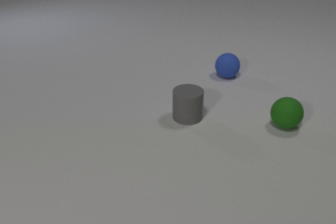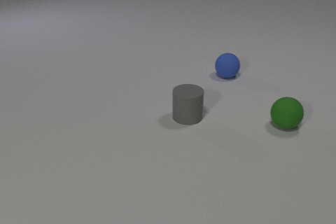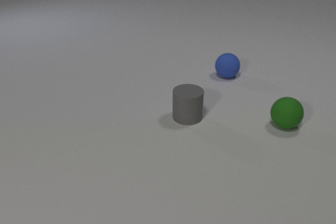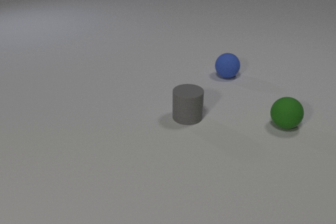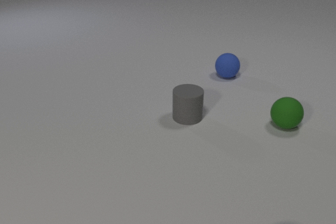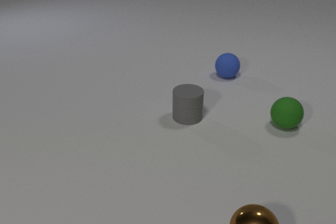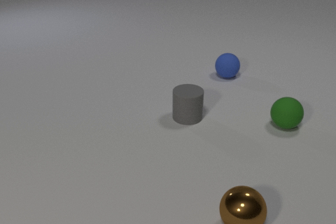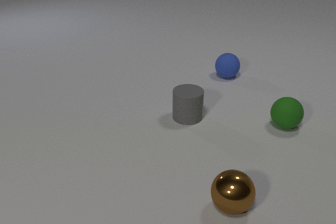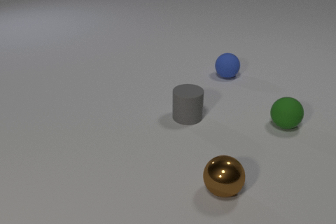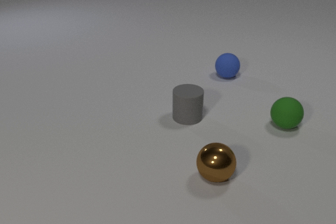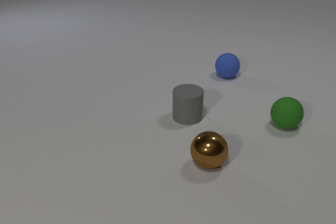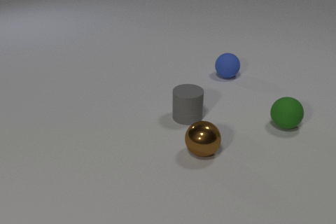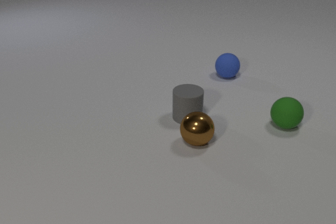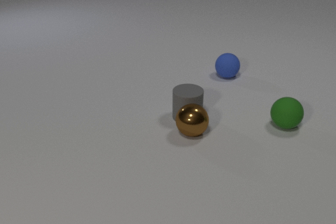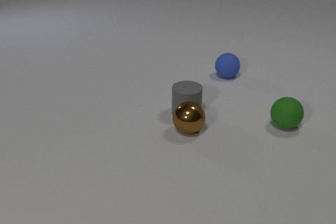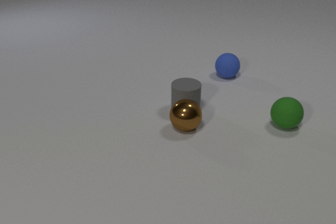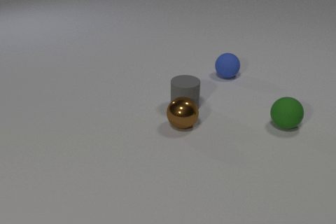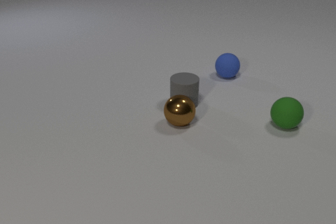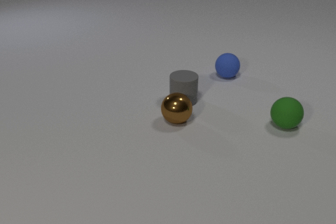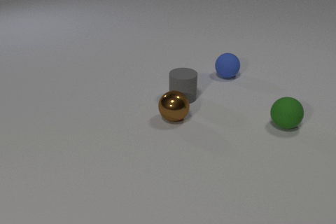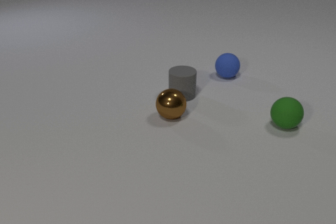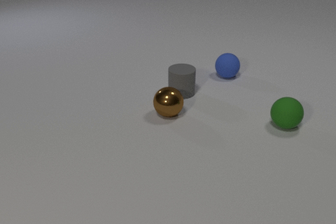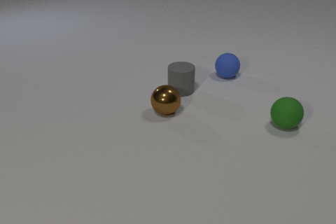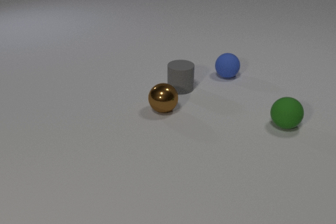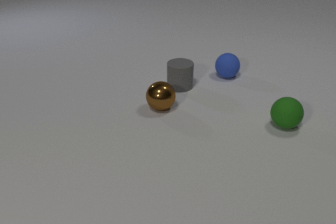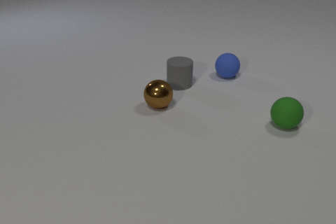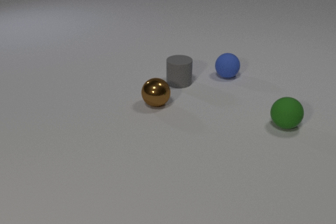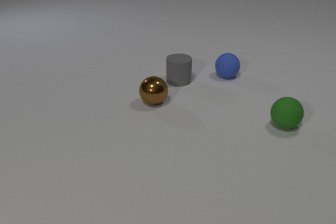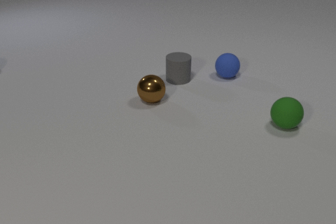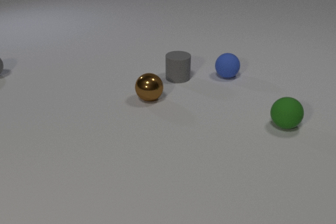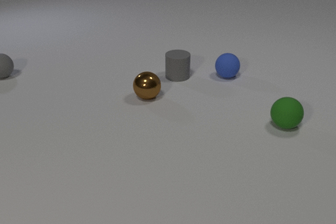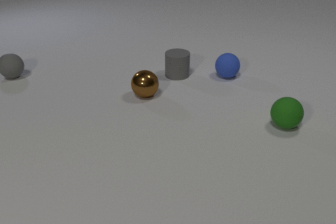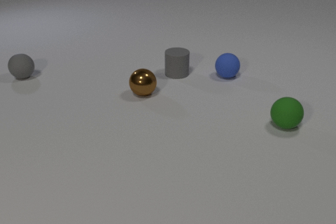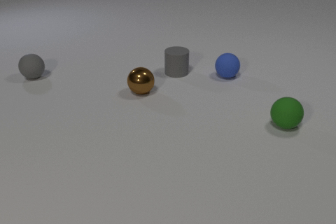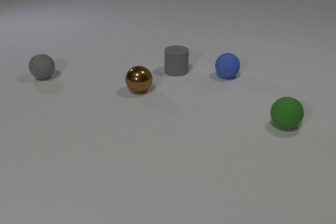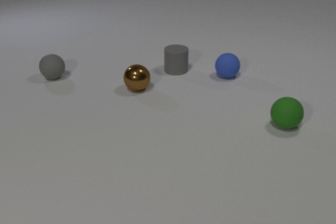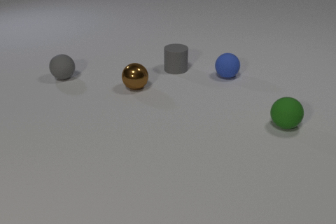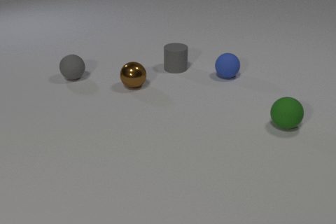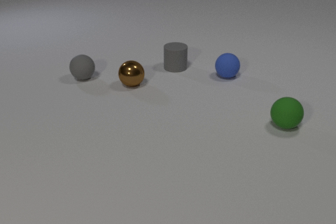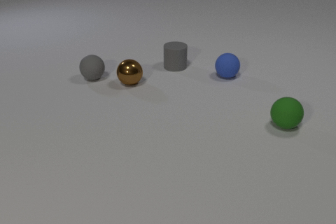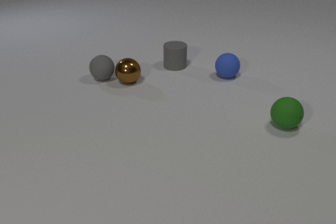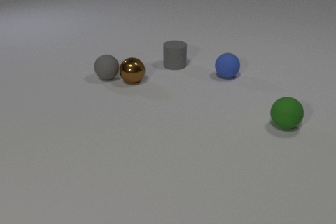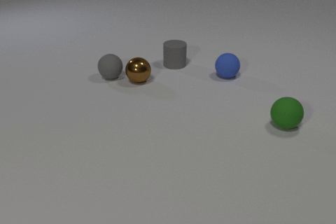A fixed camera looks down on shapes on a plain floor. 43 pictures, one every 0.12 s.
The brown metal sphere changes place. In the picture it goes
away from the camera.
The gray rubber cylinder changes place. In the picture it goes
away from the camera.
0.00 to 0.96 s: The brown metal sphere comes in at the bottom edge, rolls away from the camera and to the left.
0.96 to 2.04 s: The brown metal sphere rolls away from the camera and to the left. The gray rubber cylinder slides away from the camera. The brown metal sphere and the gray rubber cylinder collide.
2.04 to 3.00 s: The brown metal sphere rolls away from the camera and to the left. The gray rubber cylinder slides away from the camera.
3.00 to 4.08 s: The brown metal sphere rolls away from the camera and to the left. The gray rubber cylinder slides away from the camera. The gray rubber sphere comes in at the left edge, rolls to the right and toward the camera.
4.08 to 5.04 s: The brown metal sphere rolls away from the camera. The gray rubber cylinder slides away from the camera. The gray rubber sphere rolls to the right. The brown metal sphere and the gray rubber sphere collide.
What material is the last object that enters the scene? rubber.
Are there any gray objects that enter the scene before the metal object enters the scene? no.
What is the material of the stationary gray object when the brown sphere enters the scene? rubber.
